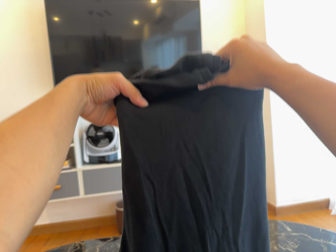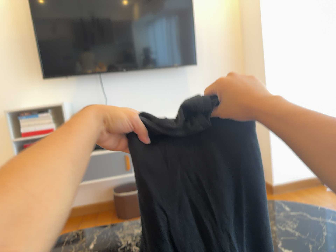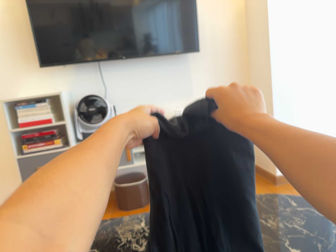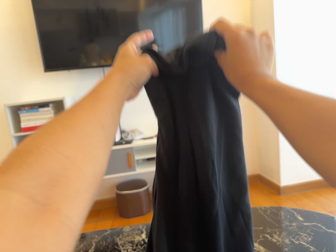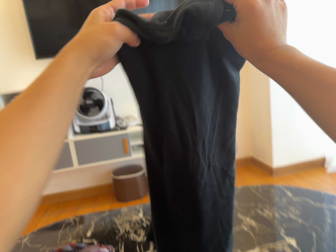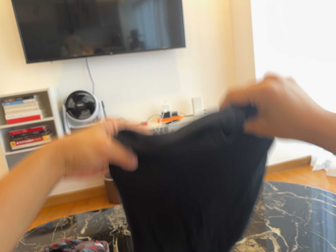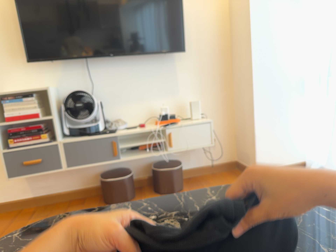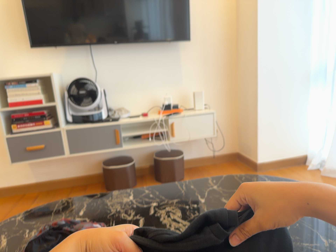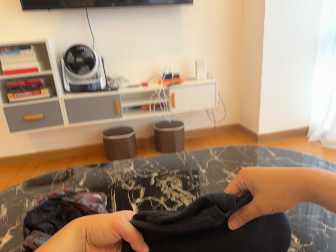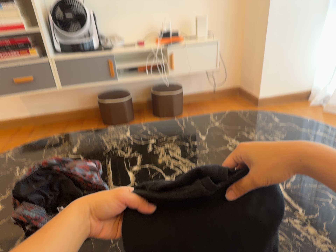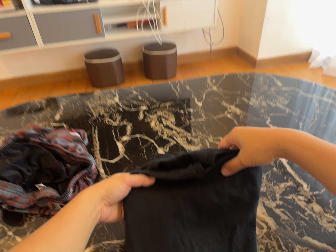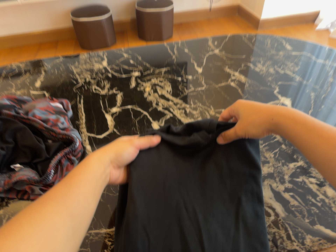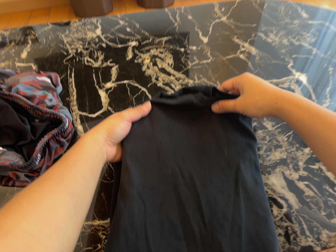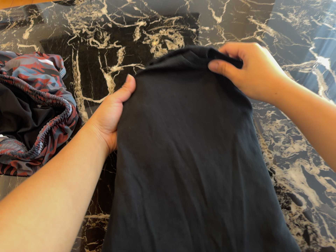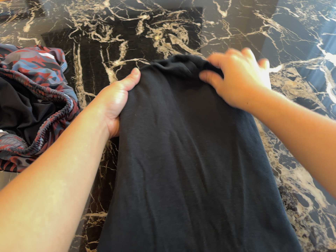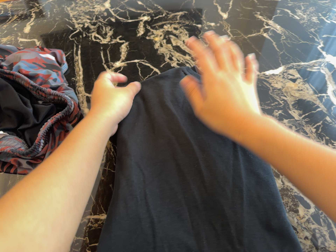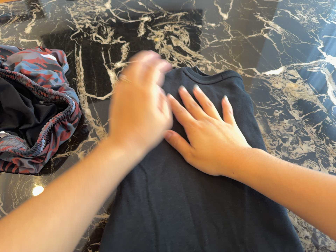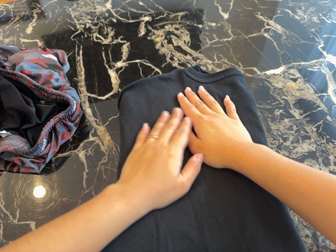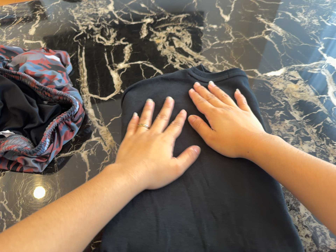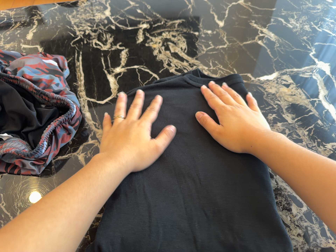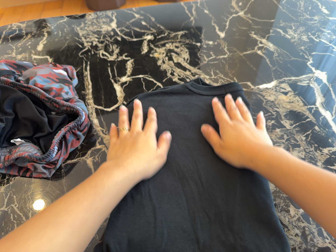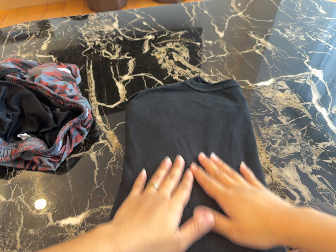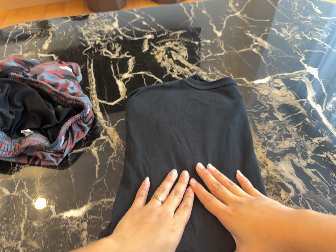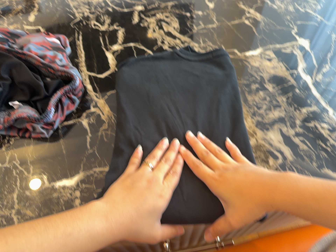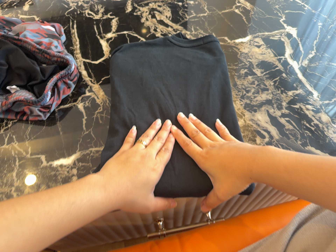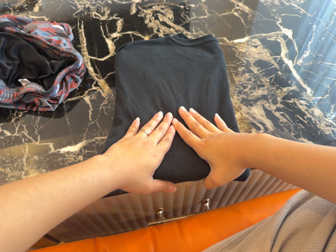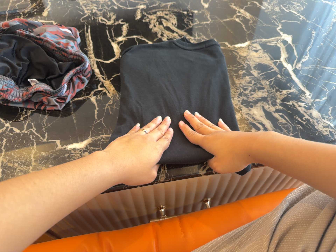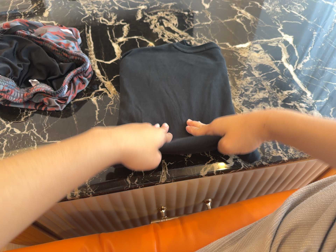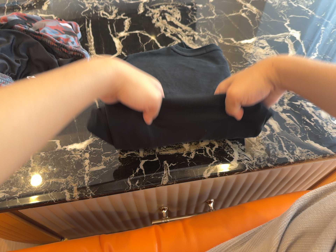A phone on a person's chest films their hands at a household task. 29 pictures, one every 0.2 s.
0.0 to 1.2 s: The camera shifts only a little, or ends up much as it began.
1.2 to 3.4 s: The camera travels forward, about 36 cm. Its aim tips toward the bottom of its view by about 45 degrees, and the scene shifts upward.
3.4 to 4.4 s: The camera travels backward, about 7 cm, so what stands in front gets smaller.
4.4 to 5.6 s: The camera travels toward the bottom of its view, about 8 cm, so close, fixed things drift upward.
The film runs forward here.
